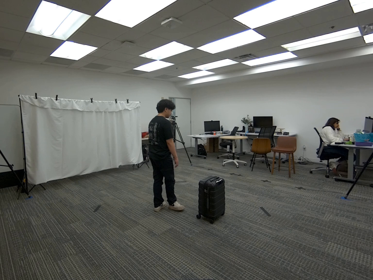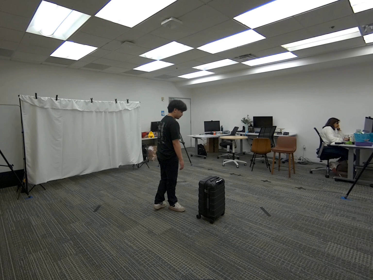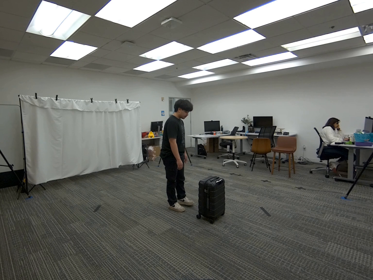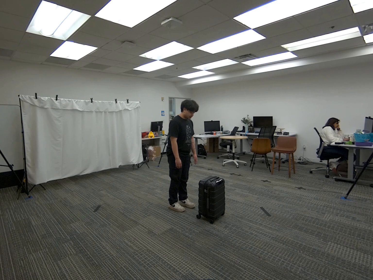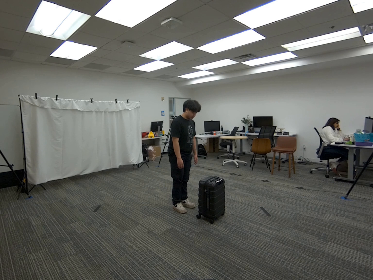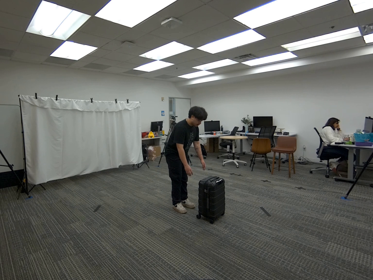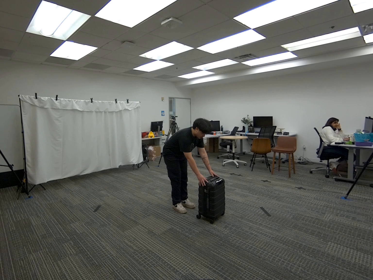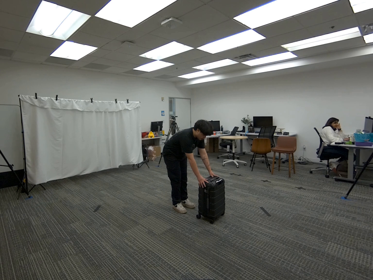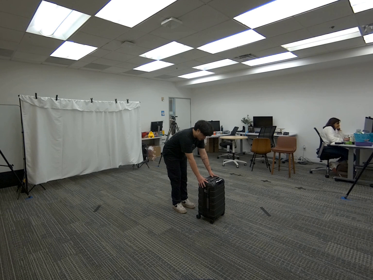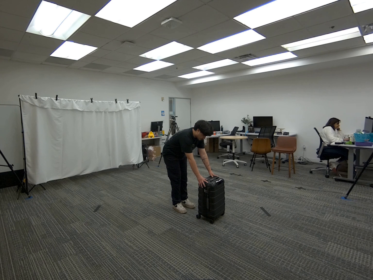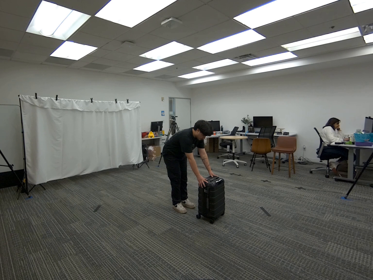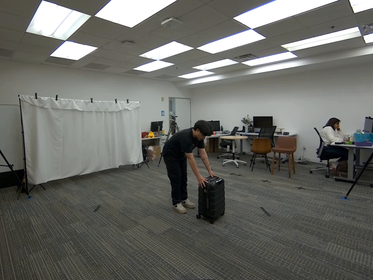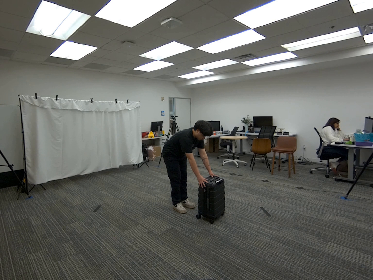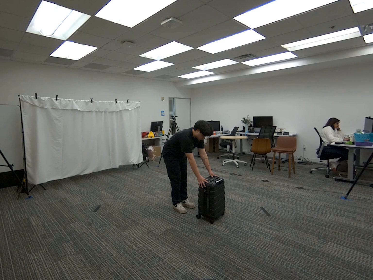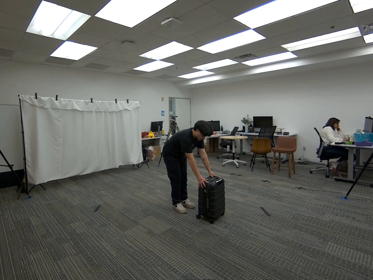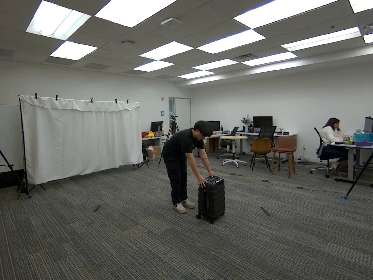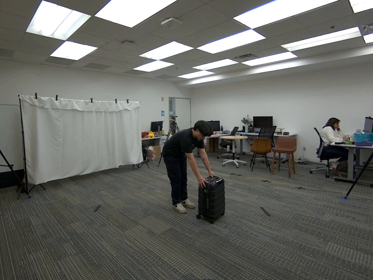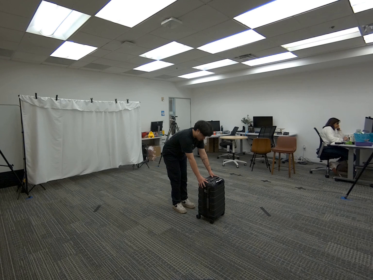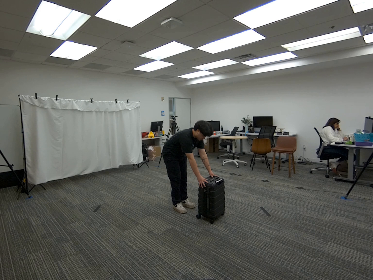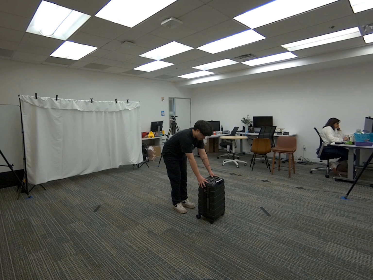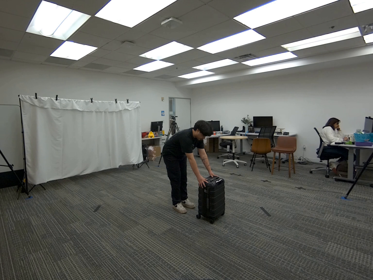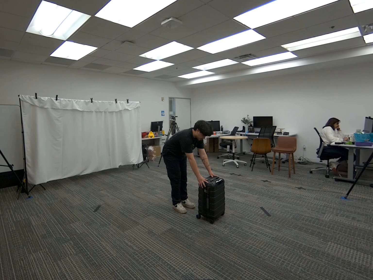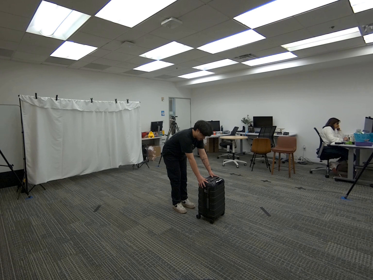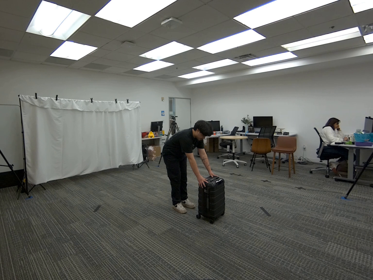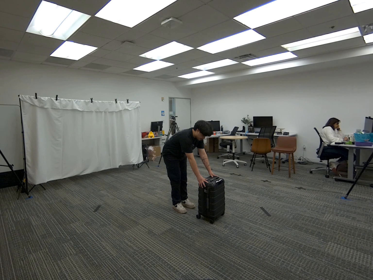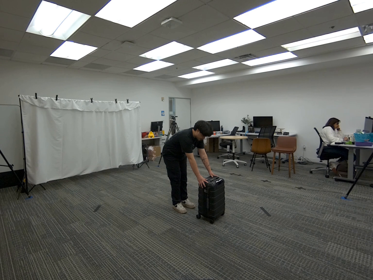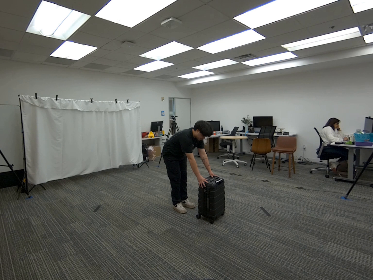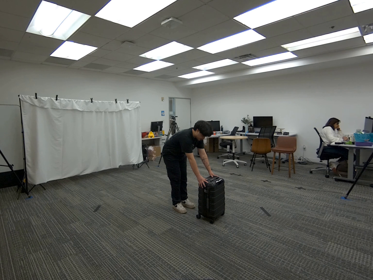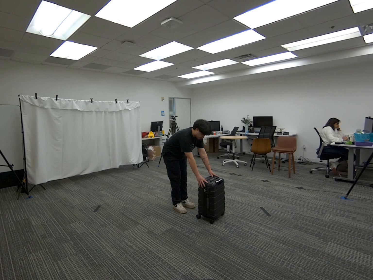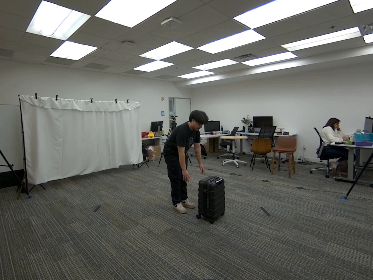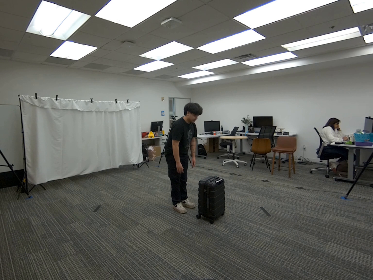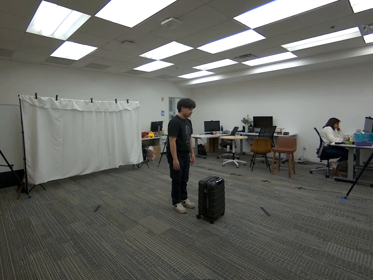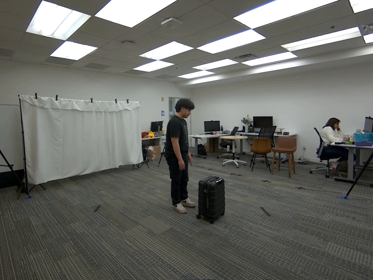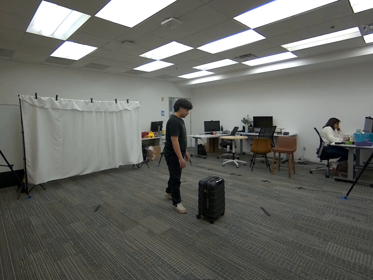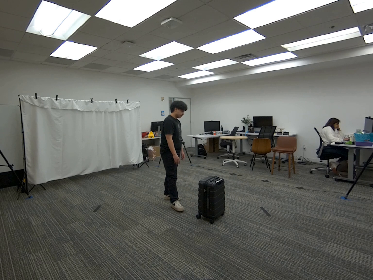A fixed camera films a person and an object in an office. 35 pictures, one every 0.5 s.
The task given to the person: Walk over to the luggage within the bounding area and touch the luggage using both hands. Step away when complete.
